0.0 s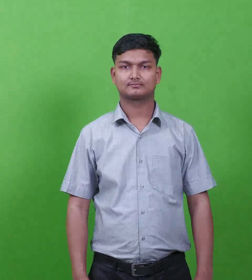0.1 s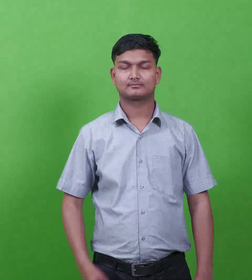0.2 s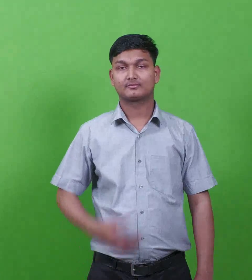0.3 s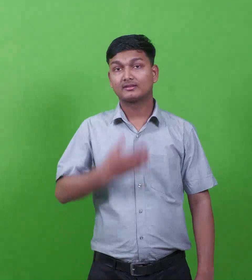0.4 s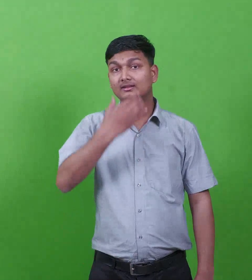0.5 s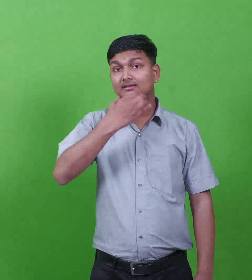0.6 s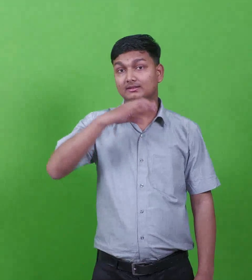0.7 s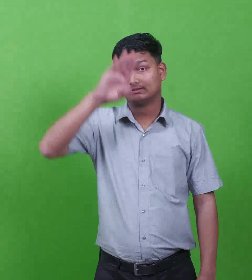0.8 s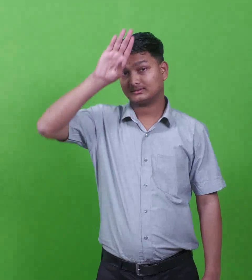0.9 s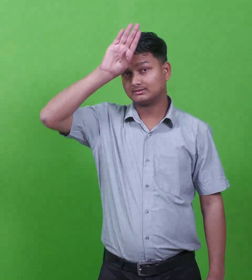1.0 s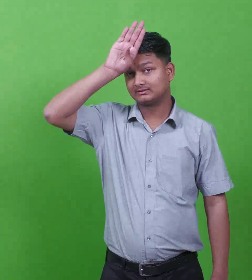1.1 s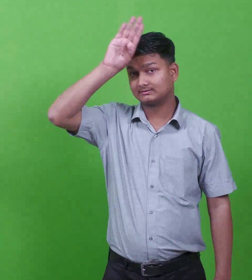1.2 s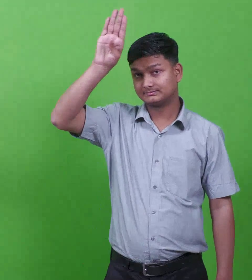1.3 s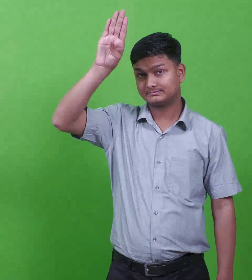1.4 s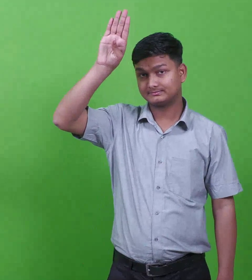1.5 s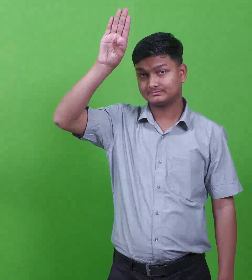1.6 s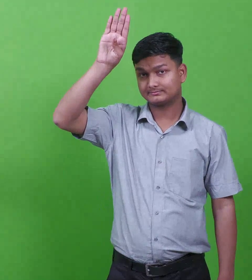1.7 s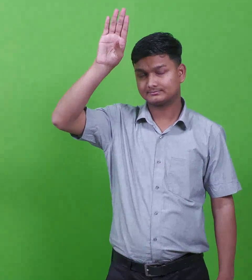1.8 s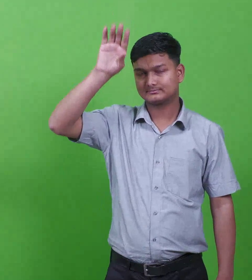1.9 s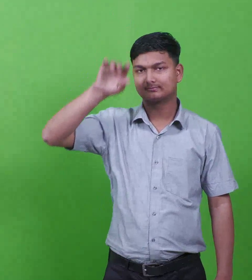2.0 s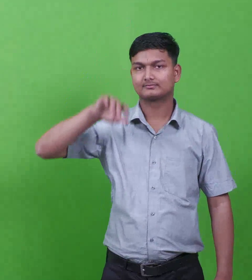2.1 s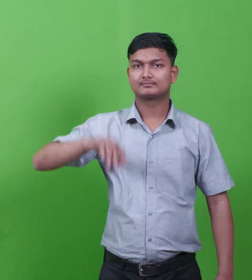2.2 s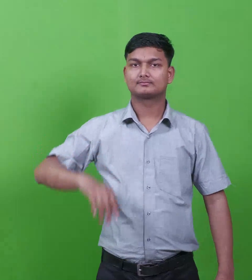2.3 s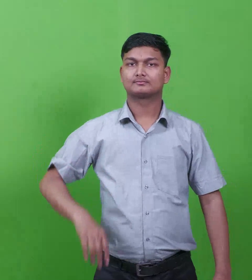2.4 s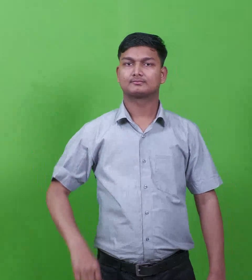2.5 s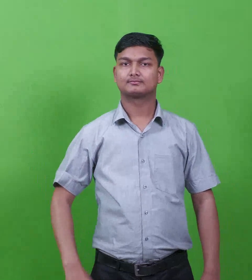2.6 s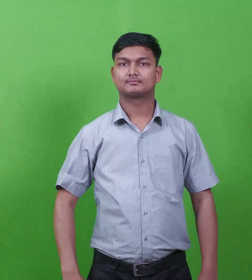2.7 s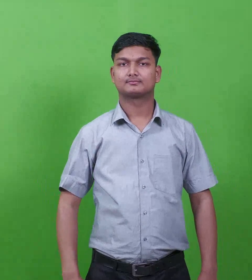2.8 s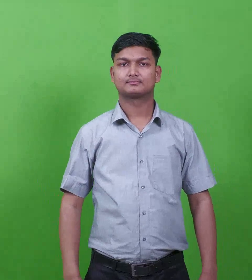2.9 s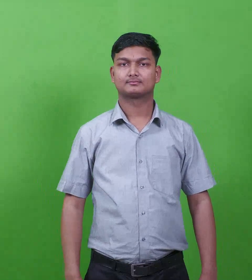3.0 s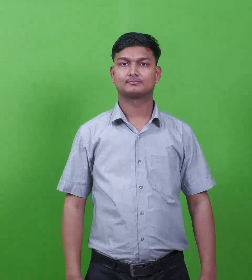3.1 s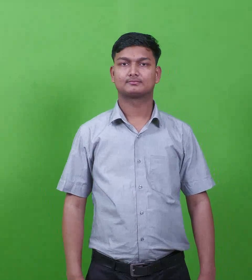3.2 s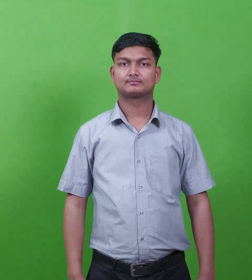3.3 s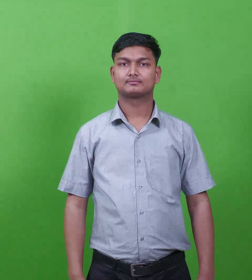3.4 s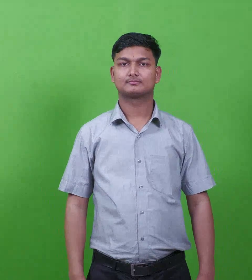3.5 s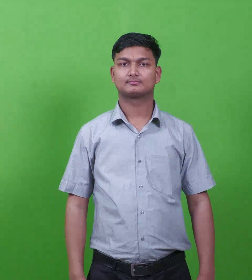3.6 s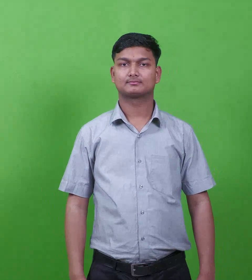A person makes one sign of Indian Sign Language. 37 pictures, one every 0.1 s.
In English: king nebuchadnezzar
